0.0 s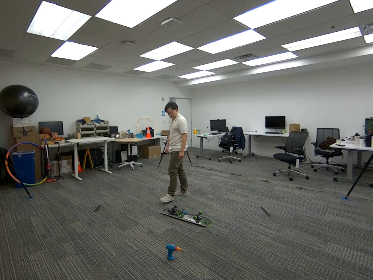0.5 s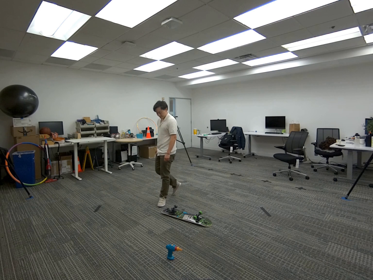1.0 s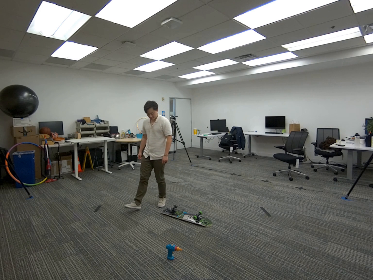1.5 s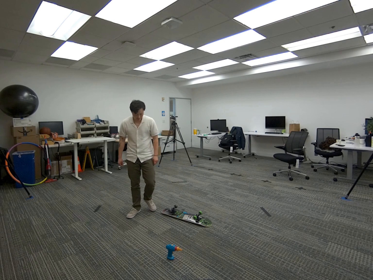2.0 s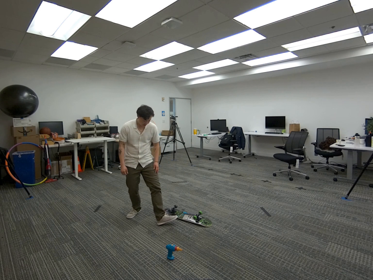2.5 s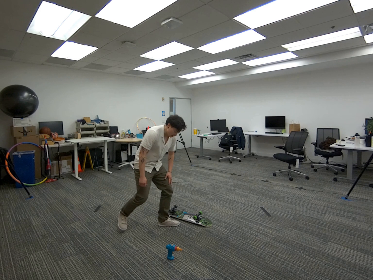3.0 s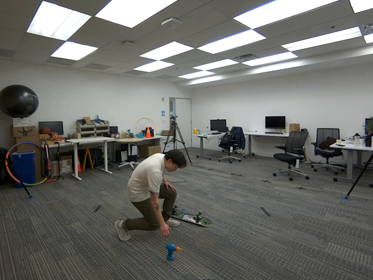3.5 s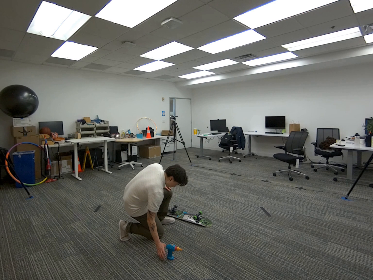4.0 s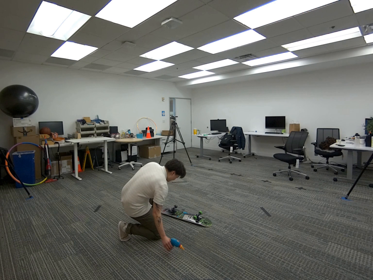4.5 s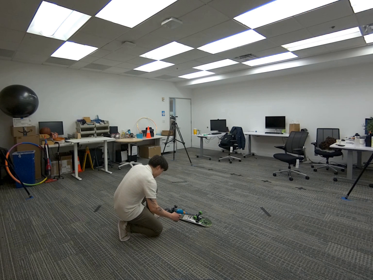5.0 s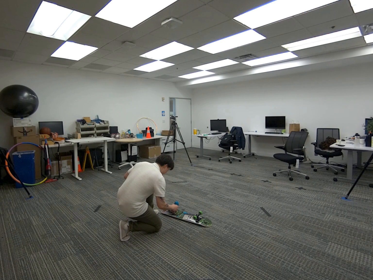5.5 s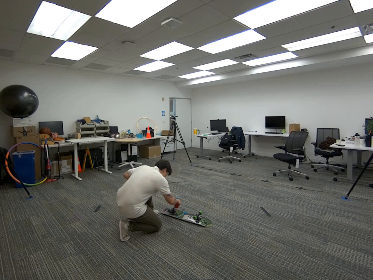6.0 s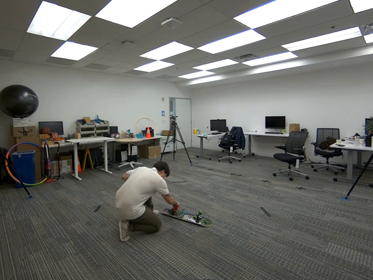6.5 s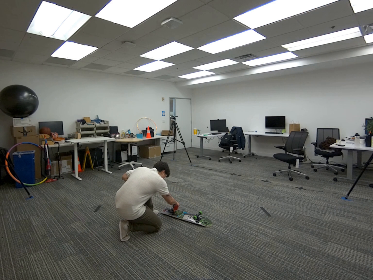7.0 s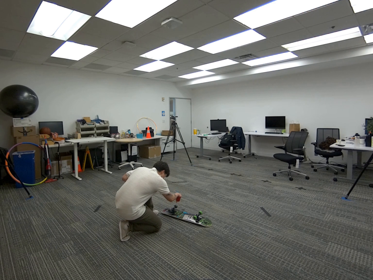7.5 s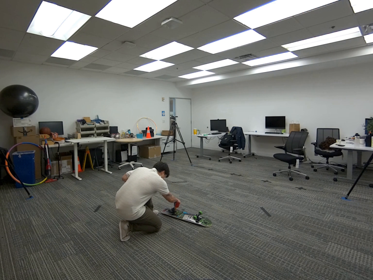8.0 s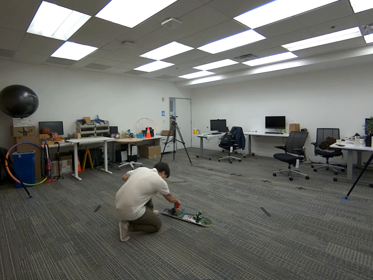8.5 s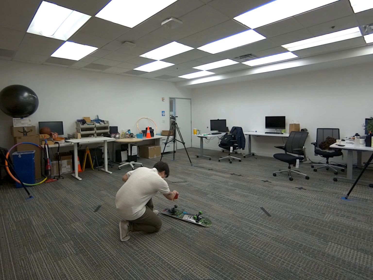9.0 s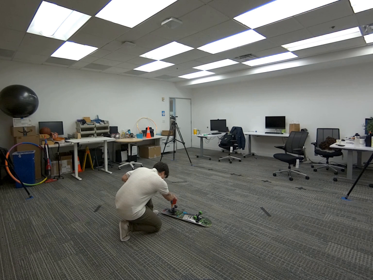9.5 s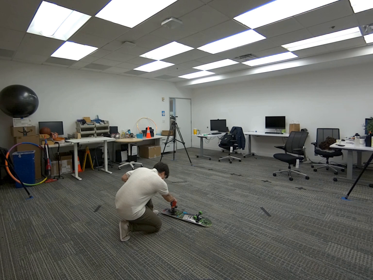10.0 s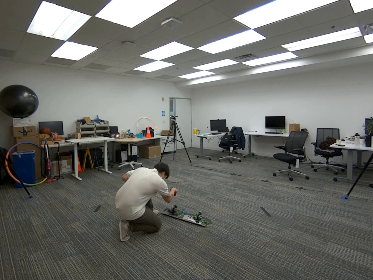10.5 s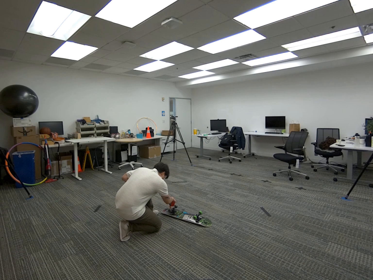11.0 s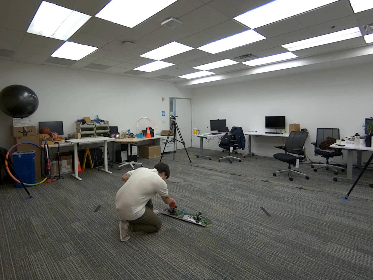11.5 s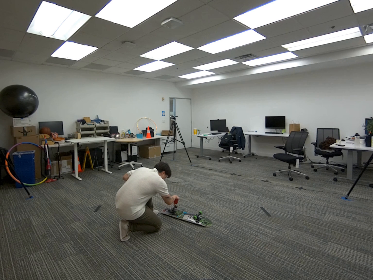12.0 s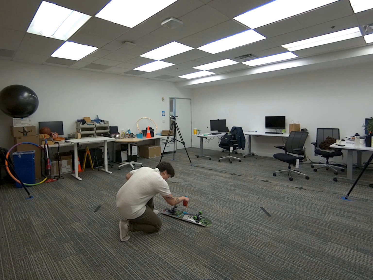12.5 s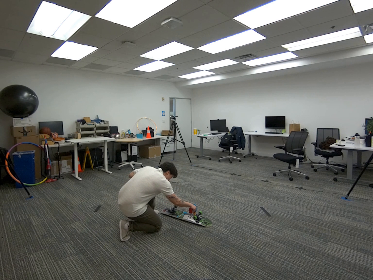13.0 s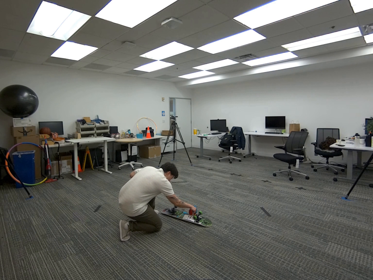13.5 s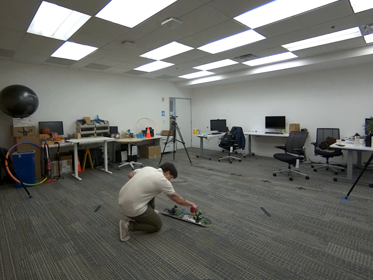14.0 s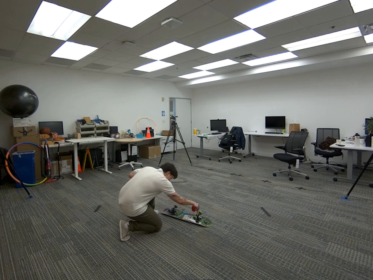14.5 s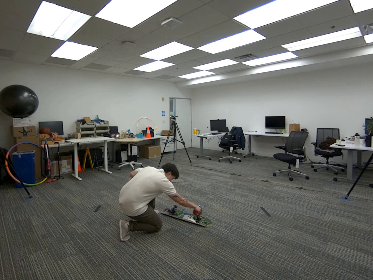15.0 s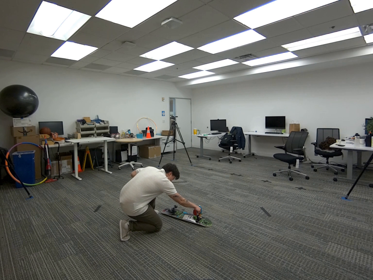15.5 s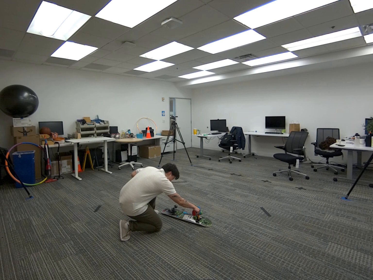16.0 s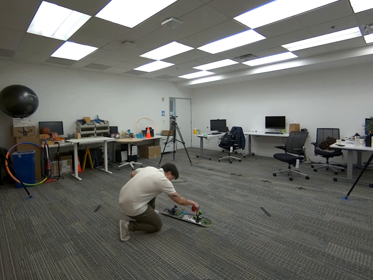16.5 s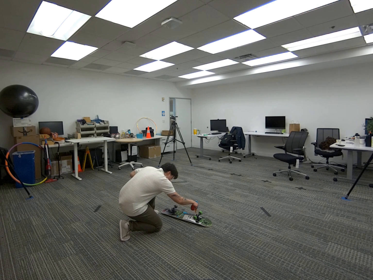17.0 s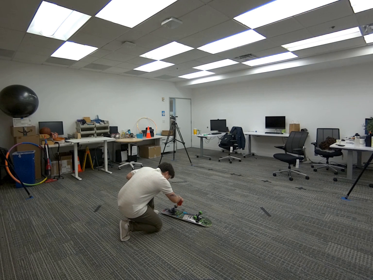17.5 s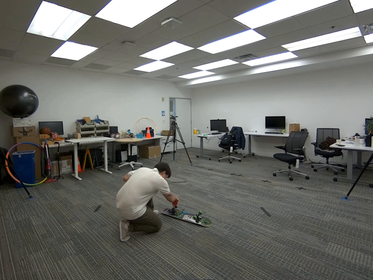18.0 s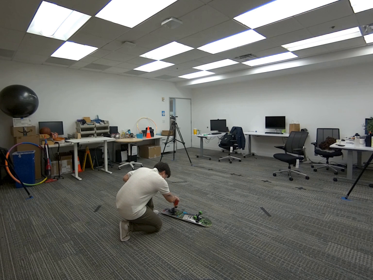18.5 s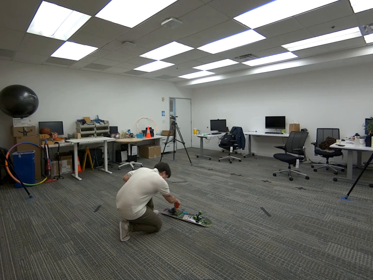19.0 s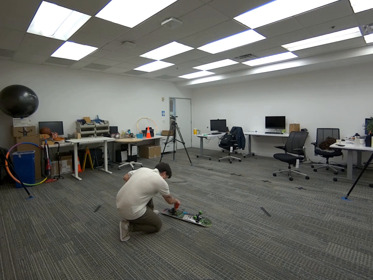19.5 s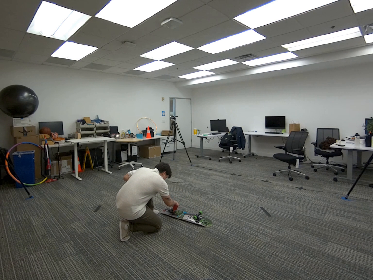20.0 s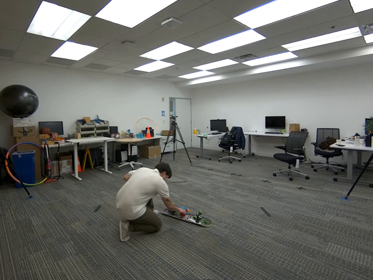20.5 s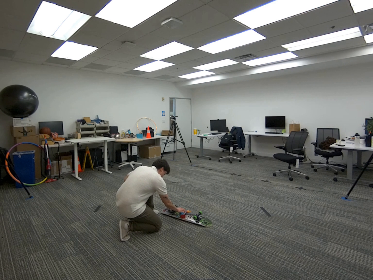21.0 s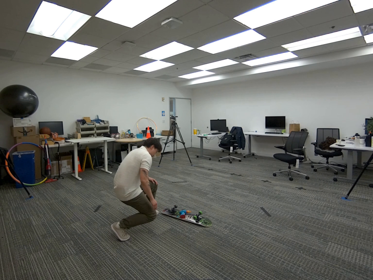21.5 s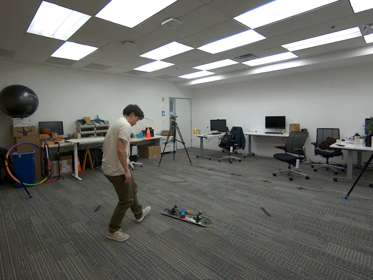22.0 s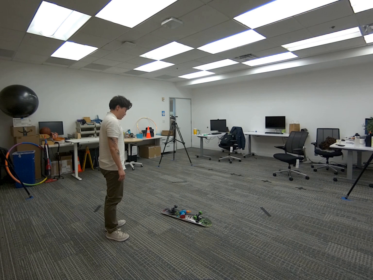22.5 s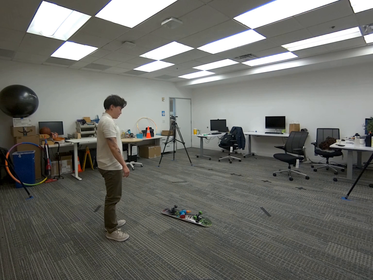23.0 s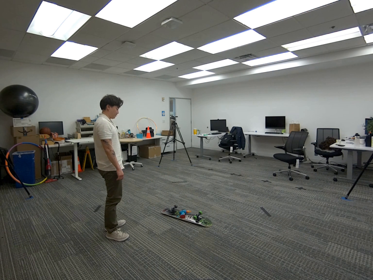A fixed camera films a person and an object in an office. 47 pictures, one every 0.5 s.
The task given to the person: Walk over to the toy drill and pick up the toy drill and proceed to drill the screws on the skateboard. Place the toy drill on the skateboard when complete.
